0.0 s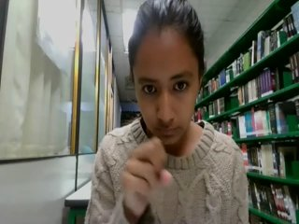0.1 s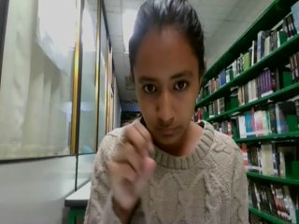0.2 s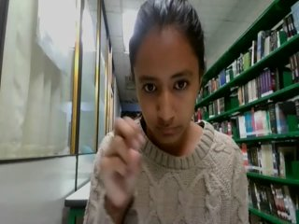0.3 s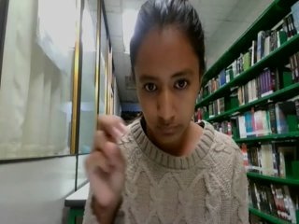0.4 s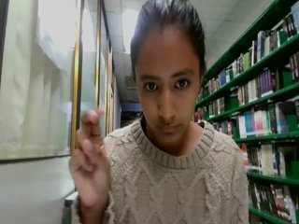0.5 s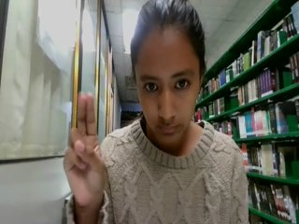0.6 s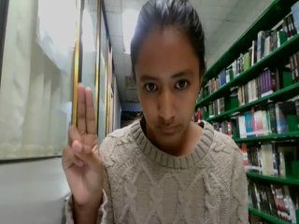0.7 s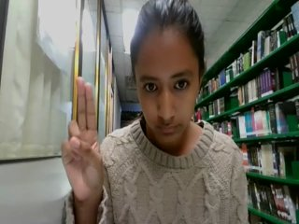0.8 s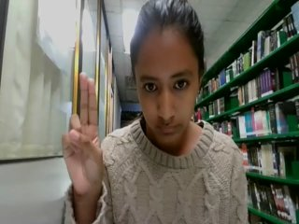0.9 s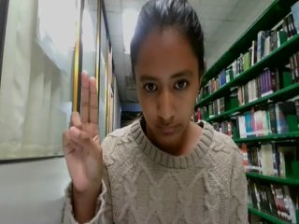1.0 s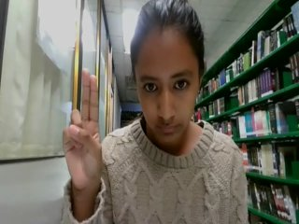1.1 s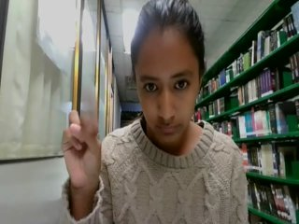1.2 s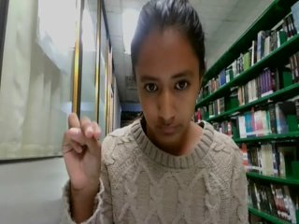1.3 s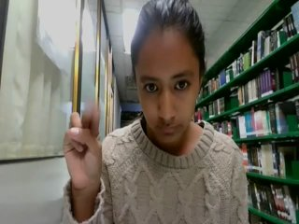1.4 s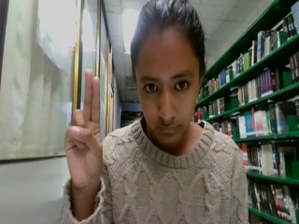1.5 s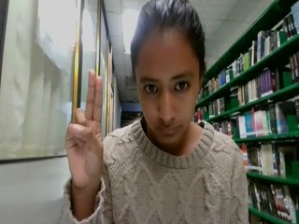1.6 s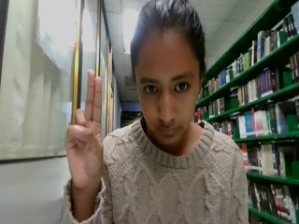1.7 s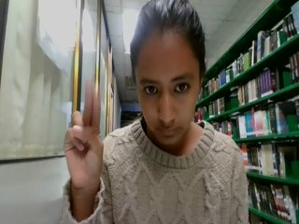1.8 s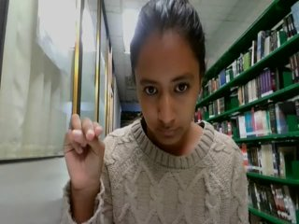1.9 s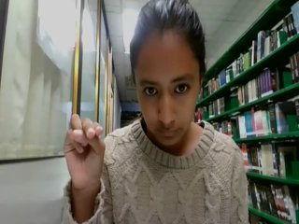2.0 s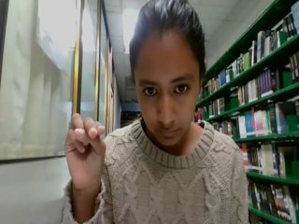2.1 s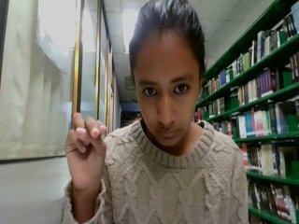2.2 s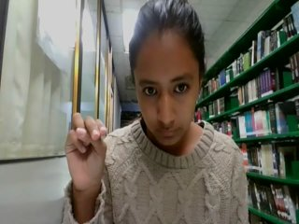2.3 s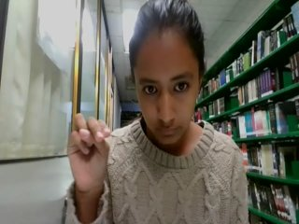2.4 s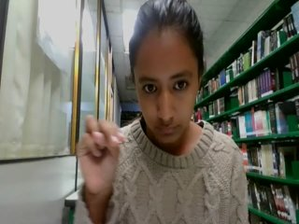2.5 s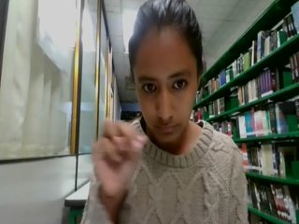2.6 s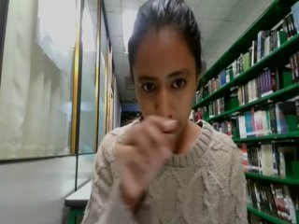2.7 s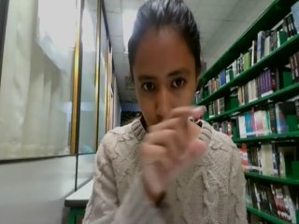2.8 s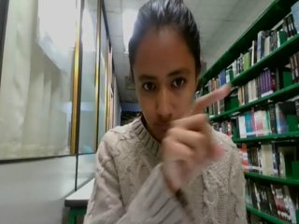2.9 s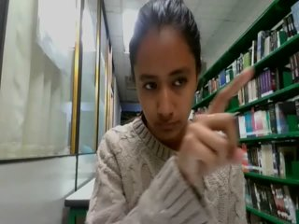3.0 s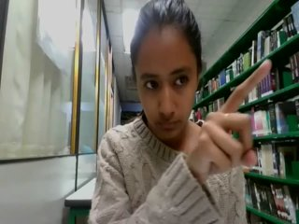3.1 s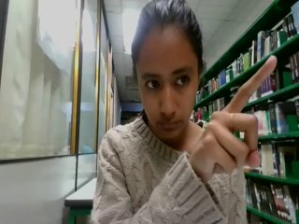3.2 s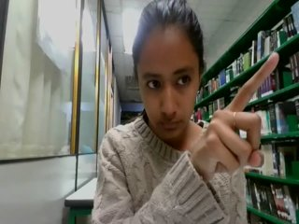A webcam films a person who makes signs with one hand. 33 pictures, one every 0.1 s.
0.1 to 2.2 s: Double click with two fingers.
2.3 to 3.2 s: Pointing with one finger.
